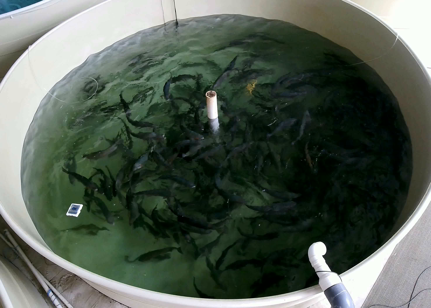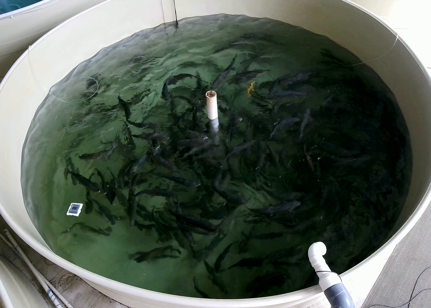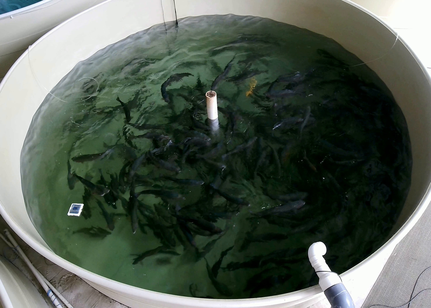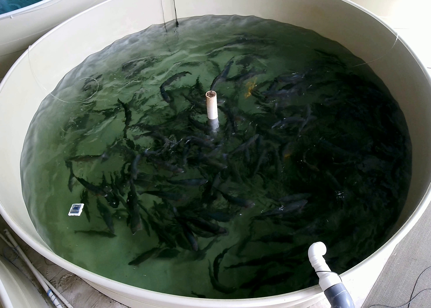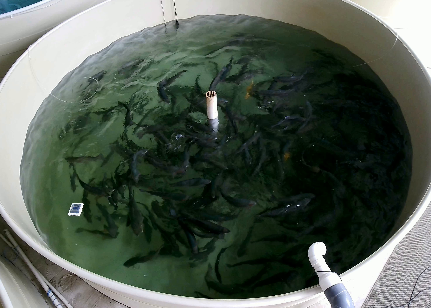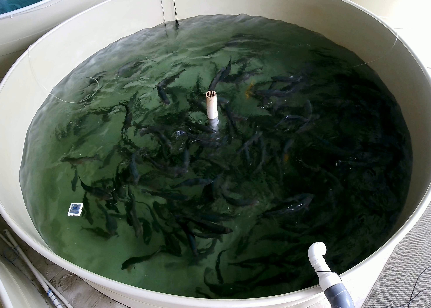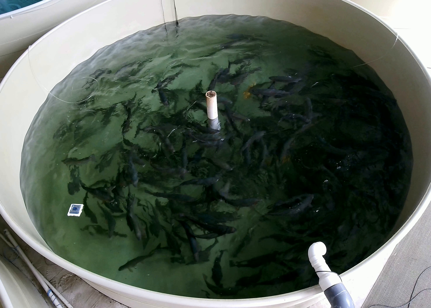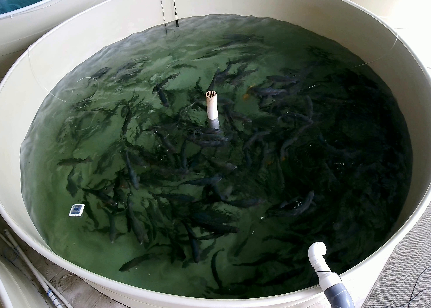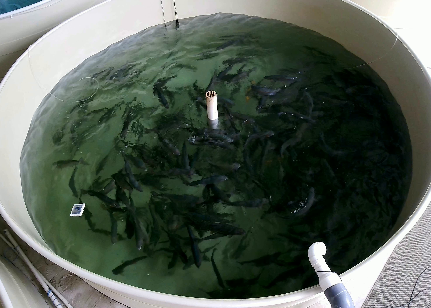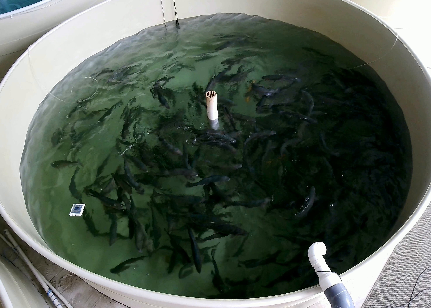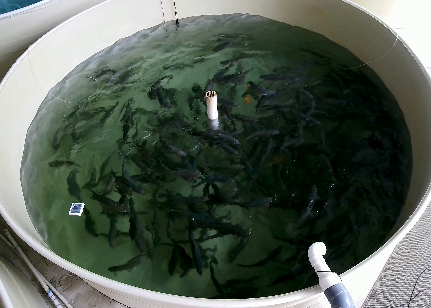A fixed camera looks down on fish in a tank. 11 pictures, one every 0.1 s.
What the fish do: Foraging.
